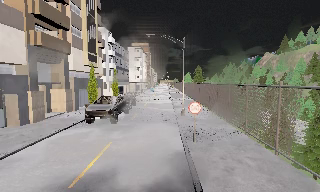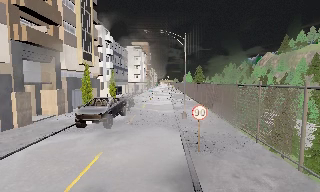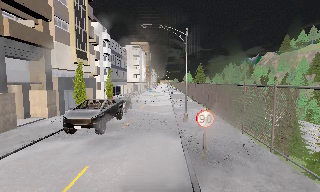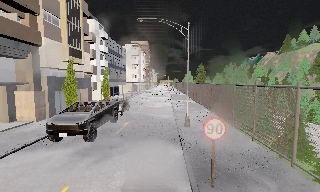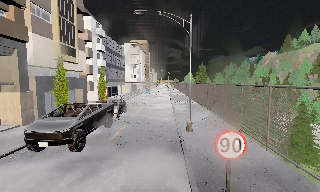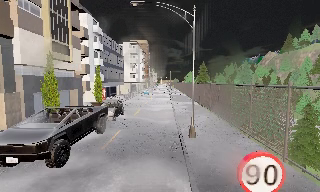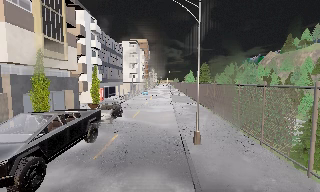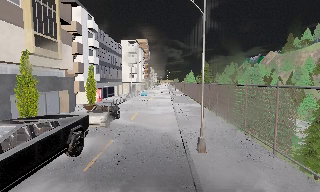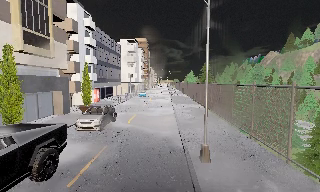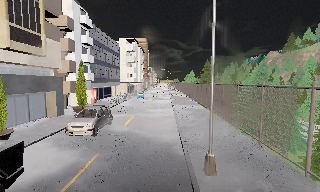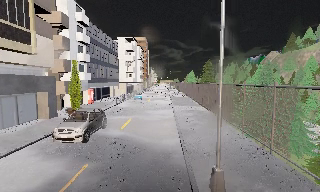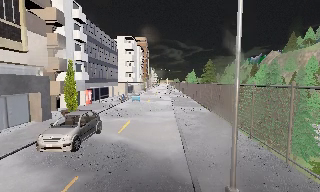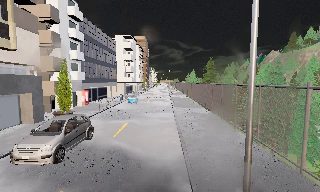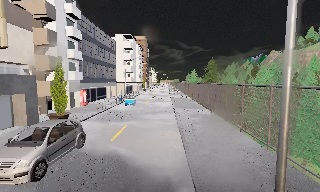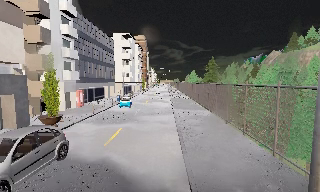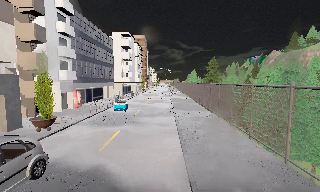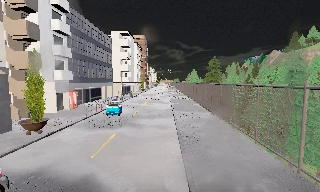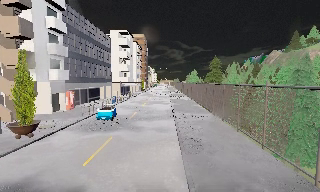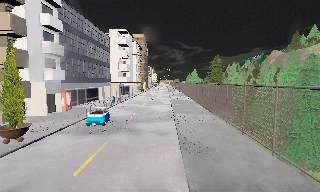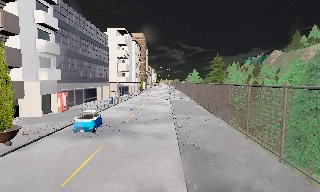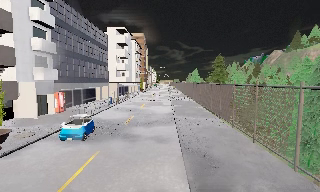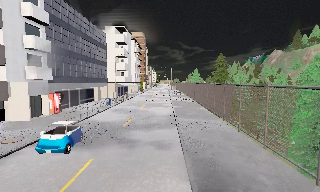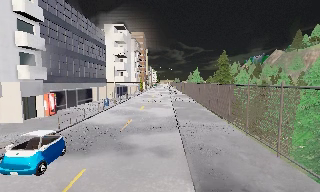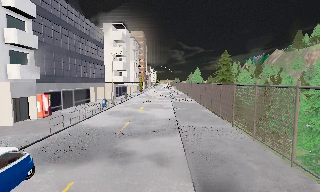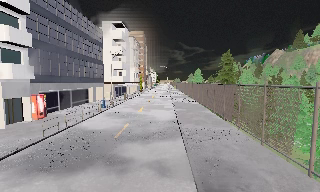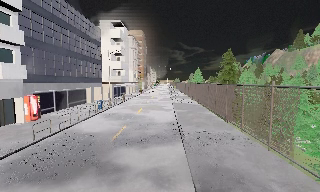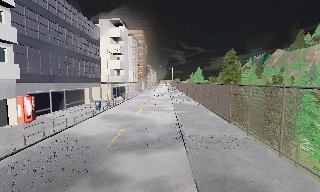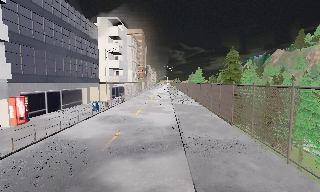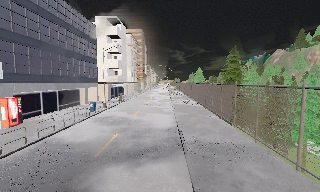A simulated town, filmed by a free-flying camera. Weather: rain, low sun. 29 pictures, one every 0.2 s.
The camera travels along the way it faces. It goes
forward.
0.0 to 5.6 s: The camera travels forward, about 25 m, so what stands in front looms larger. It loses speed.
The film runs forward here.
